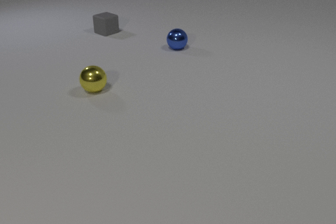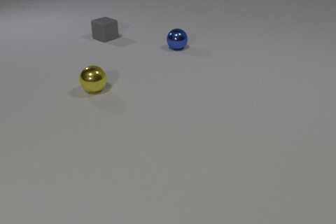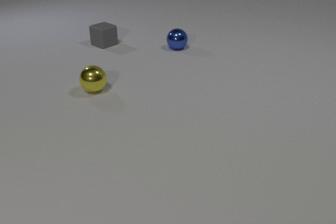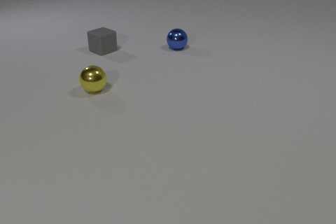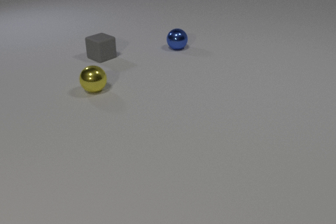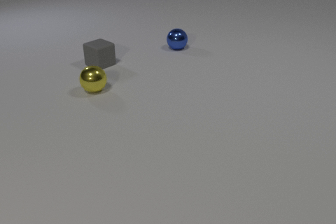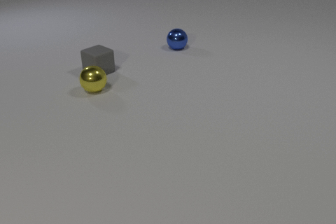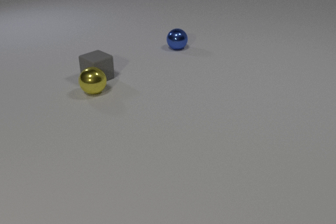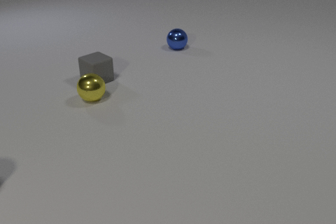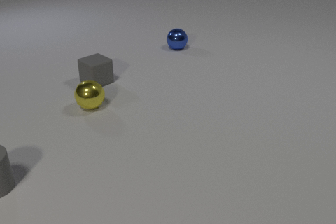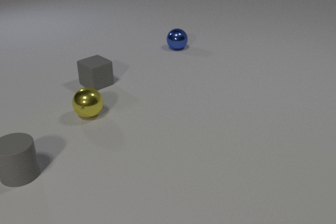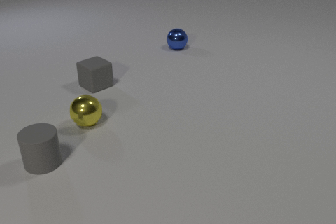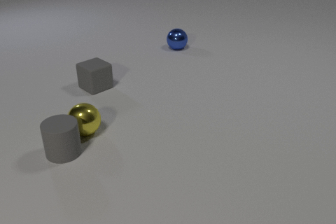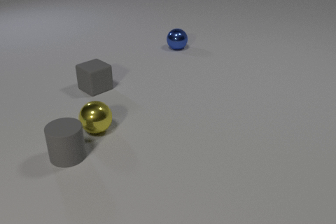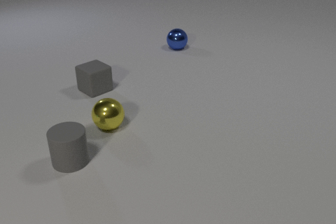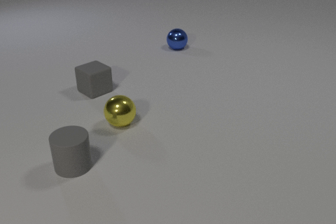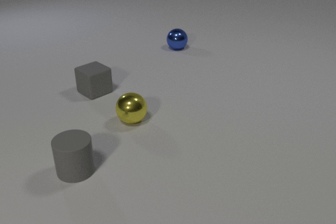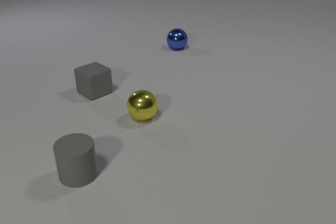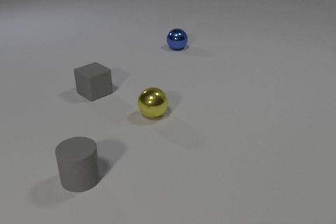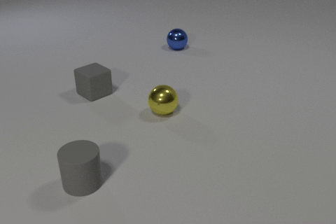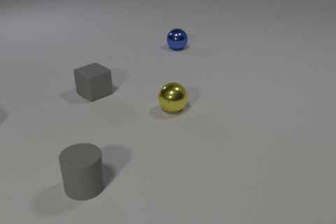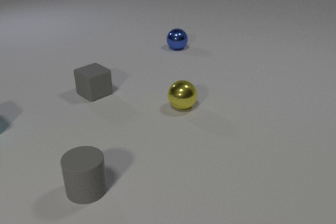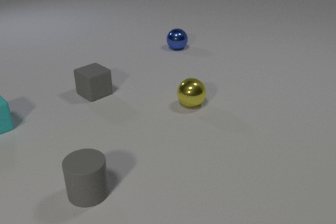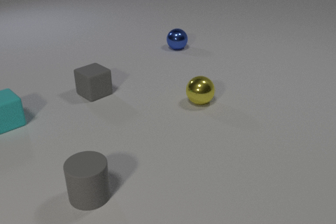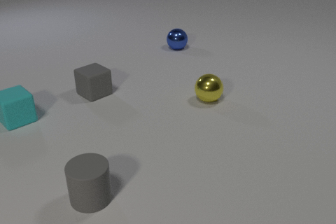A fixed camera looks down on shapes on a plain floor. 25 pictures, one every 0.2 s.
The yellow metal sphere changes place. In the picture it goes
to the right.
The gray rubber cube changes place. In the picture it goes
toward the camera.
0.0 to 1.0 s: The gray rubber cube slides toward the camera.
1.0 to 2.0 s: The gray rubber cube slides toward the camera. The yellow metal sphere rolls toward the camera. The gray rubber cylinder comes in at the left edge, slides to the right. The gray rubber cube and the yellow metal sphere collide.
2.0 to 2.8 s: The gray rubber cube slides toward the camera. The yellow metal sphere rolls toward the camera and to the right. The gray rubber cylinder slides to the right. The yellow metal sphere and the gray rubber cylinder collide.
2.8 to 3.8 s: The gray rubber cube slides toward the camera. The yellow metal sphere rolls to the right and away from the camera. The gray rubber cylinder slides toward the camera.
3.8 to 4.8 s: The yellow metal sphere rolls to the right and away from the camera. The gray rubber cylinder slides toward the camera. The cyan rubber cube comes in at the left edge, slides to the right.
How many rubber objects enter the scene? 2.
Are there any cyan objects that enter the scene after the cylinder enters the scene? yes.
How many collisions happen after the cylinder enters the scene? 1.
